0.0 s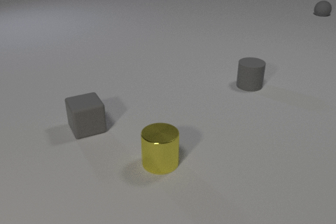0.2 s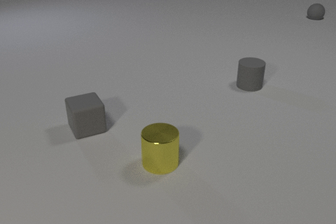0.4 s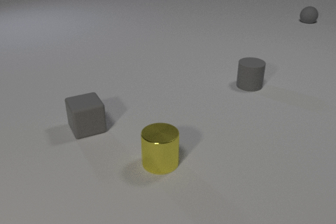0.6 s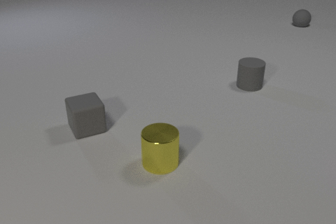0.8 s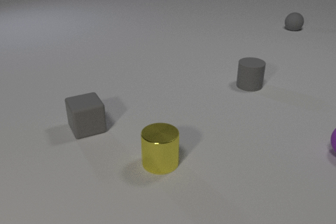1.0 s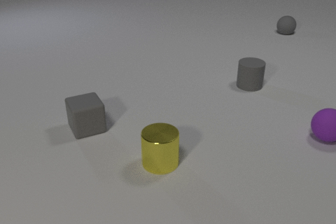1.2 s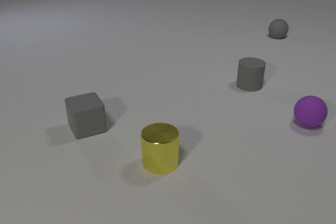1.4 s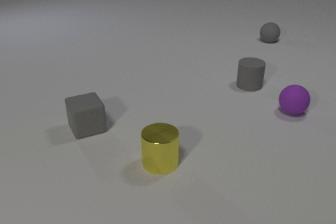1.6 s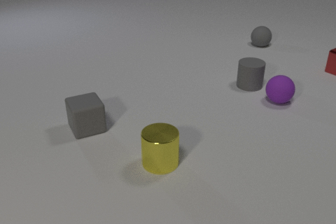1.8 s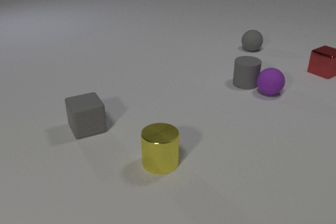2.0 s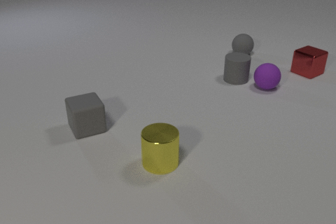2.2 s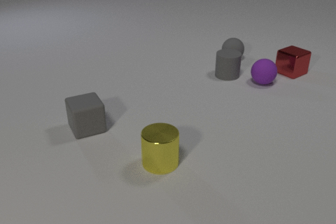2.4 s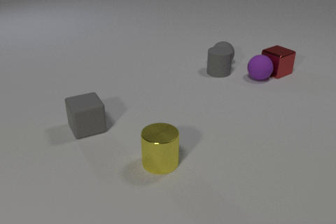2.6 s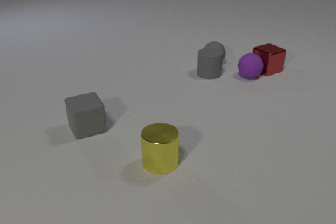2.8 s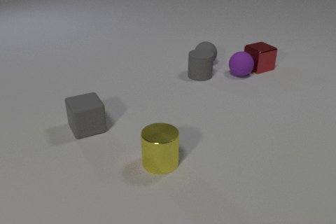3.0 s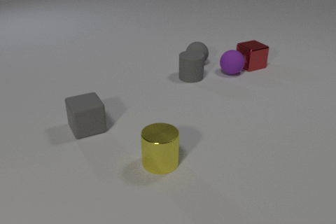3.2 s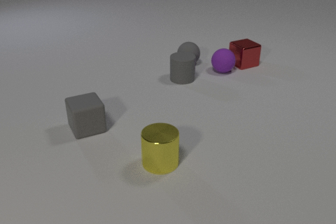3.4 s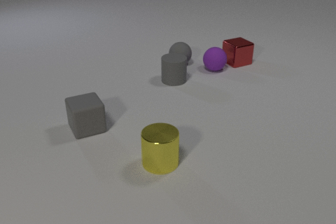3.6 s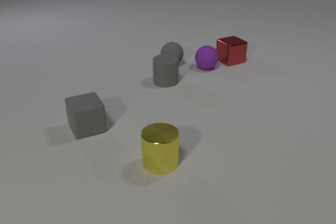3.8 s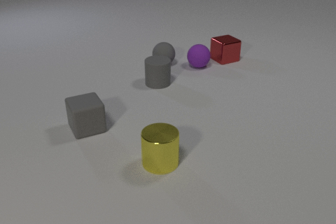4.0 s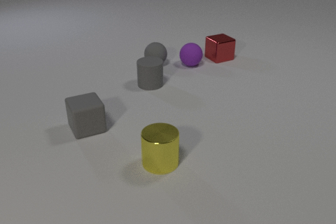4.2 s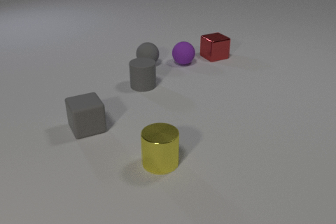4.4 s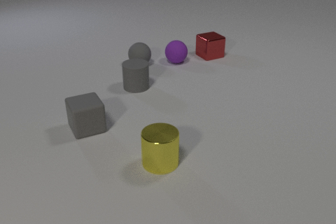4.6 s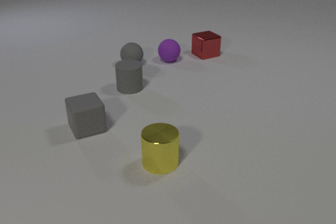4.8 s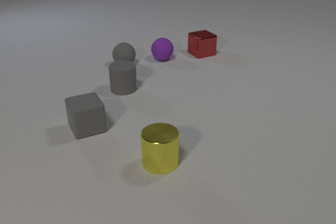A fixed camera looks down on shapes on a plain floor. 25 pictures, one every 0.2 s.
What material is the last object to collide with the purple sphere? metal.
What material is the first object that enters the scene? rubber.
Are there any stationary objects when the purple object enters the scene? yes.
0.0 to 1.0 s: The purple rubber sphere comes in at the right edge, rolls away from the camera and to the left. The gray rubber sphere rolls toward the camera and to the left.
1.0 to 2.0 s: The purple rubber sphere rolls away from the camera and to the left. The gray rubber cylinder slides to the left and away from the camera. The red metal cube comes in at the right edge, slides to the left and toward the camera. The gray rubber sphere rolls toward the camera and to the left. The purple rubber sphere and the gray rubber cylinder collide.
2.0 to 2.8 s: The purple rubber sphere rolls to the left and away from the camera. The gray rubber cylinder slides to the left. The red metal cube slides to the left. The gray rubber sphere rolls to the left and toward the camera. The gray rubber cylinder and the gray rubber sphere collide. The purple rubber sphere and the red metal cube collide.
2.8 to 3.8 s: The purple rubber sphere rolls to the left. The gray rubber cylinder slides to the left and toward the camera. The red metal cube slides to the left and away from the camera. The gray rubber sphere rolls to the left.
3.8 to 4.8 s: The purple rubber sphere rolls to the left and away from the camera. The gray rubber cylinder slides to the left. The red metal cube slides to the left and away from the camera. The gray rubber sphere rolls to the left.
